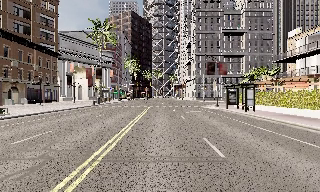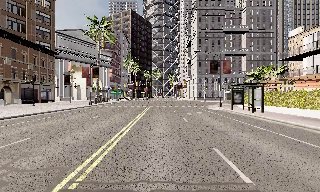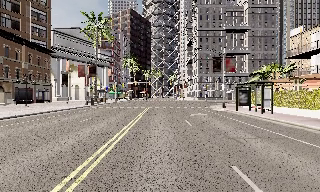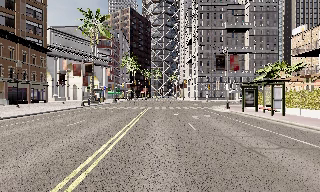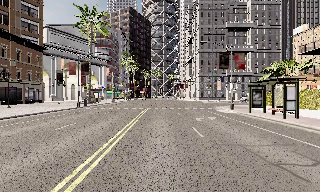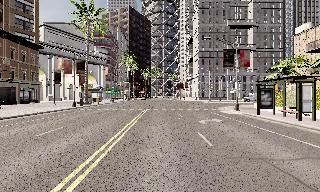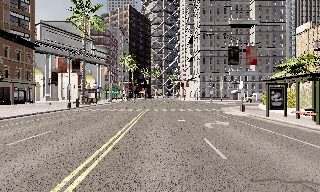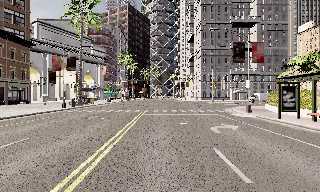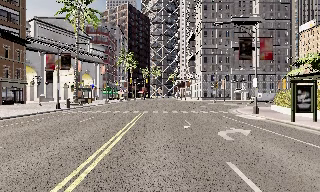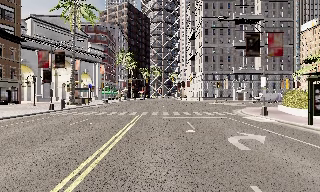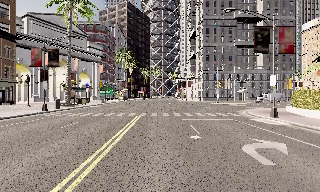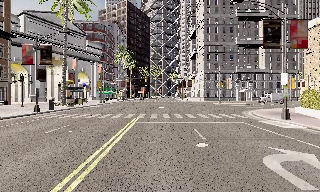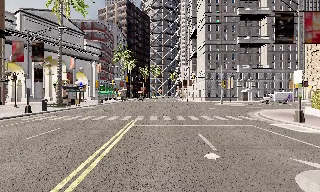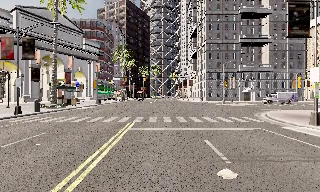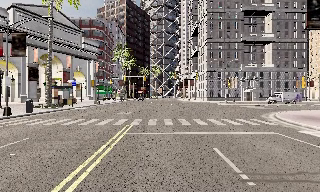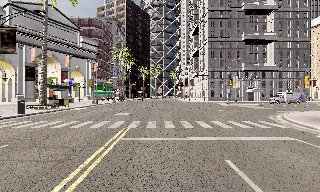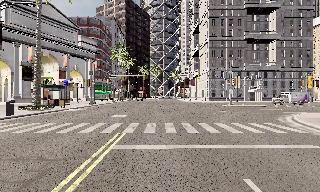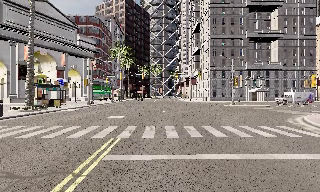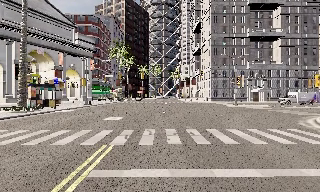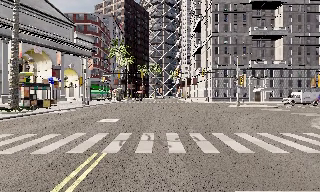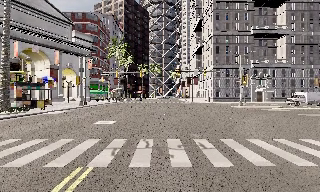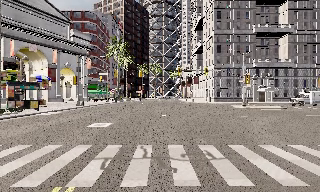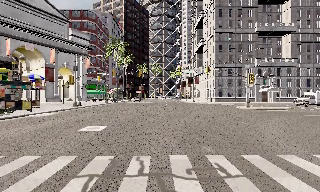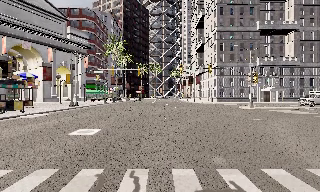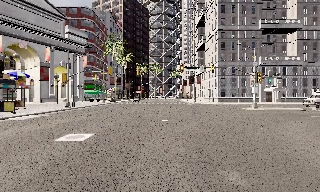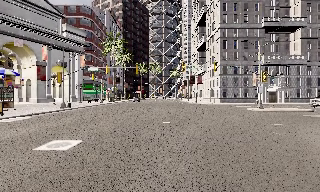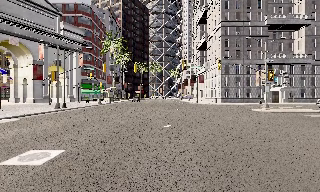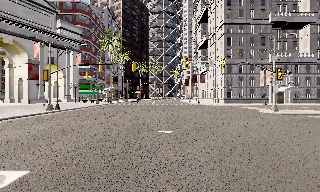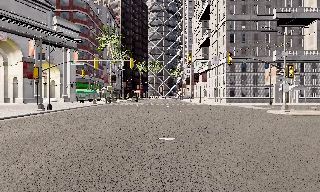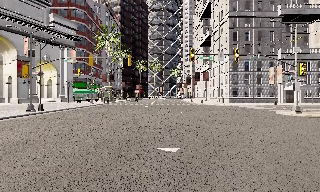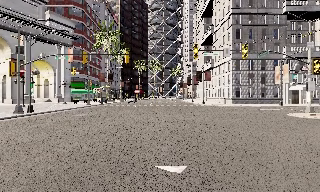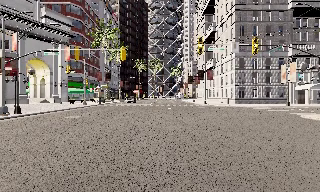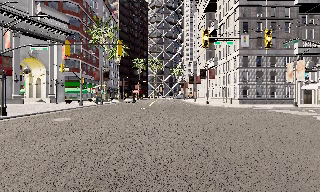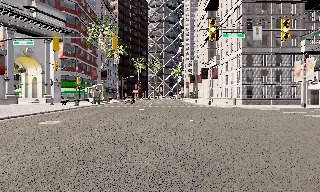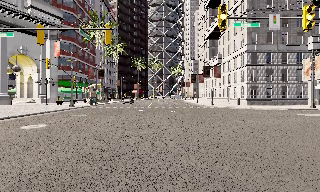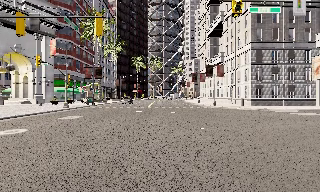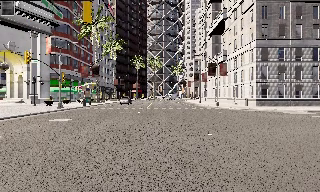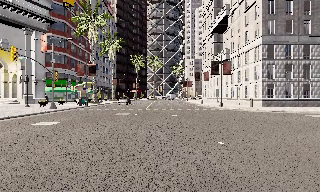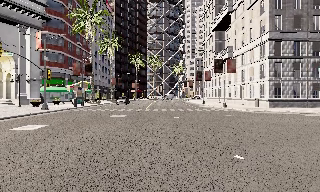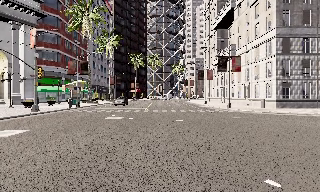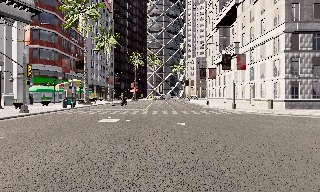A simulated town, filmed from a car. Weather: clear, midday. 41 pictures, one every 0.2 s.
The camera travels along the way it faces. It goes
forward.
0.0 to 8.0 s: The camera travels forward, about 45 m, so what stands in front looms larger.
The film runs forward here.
